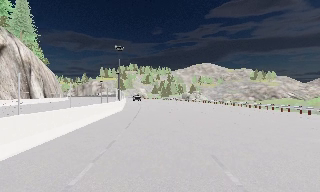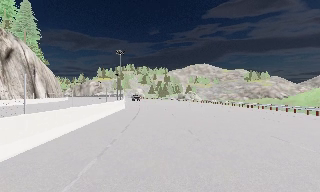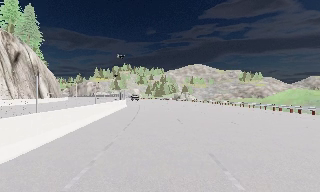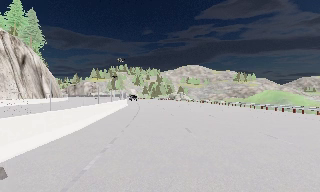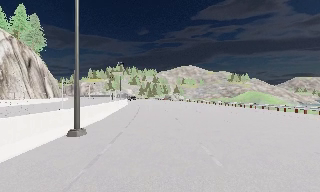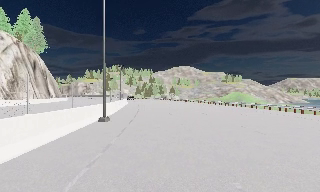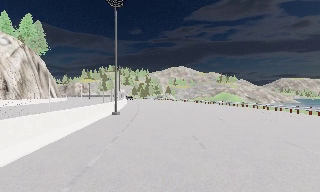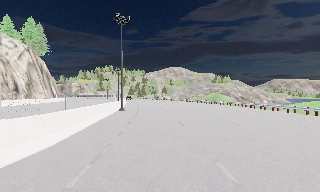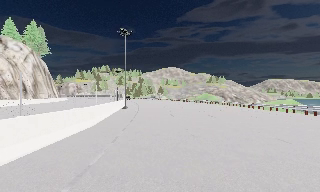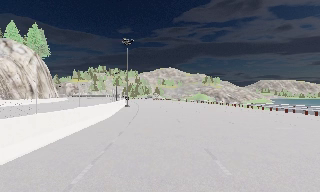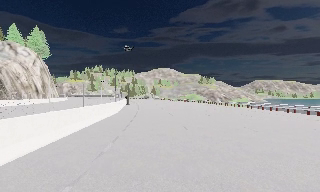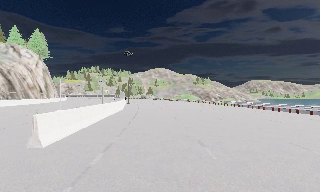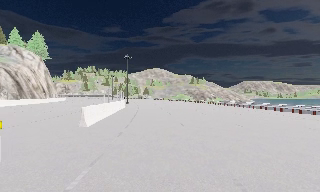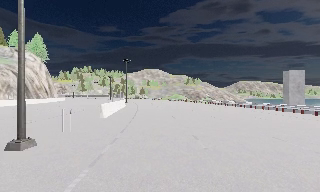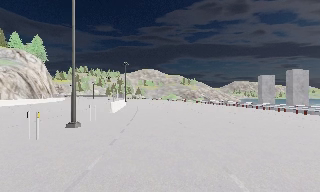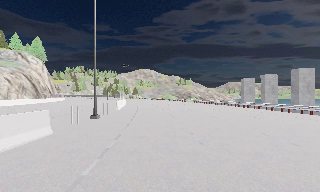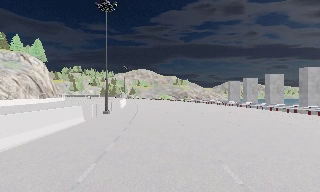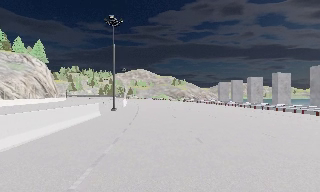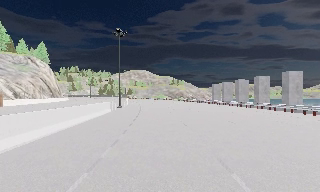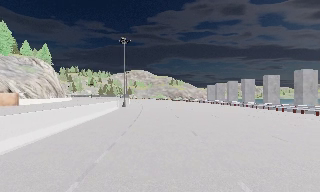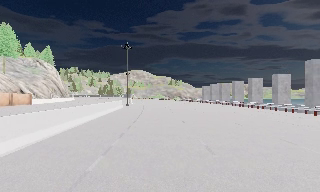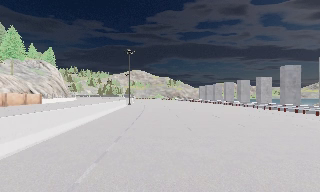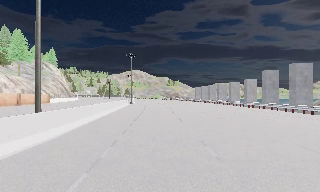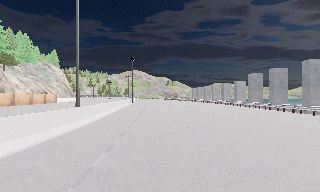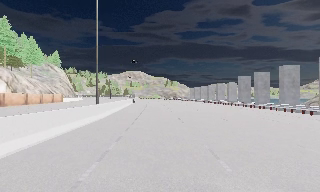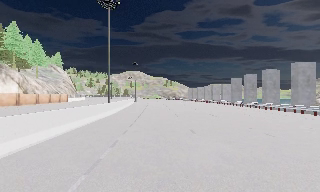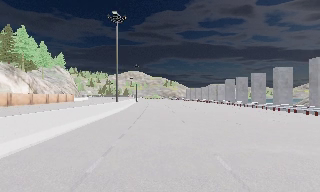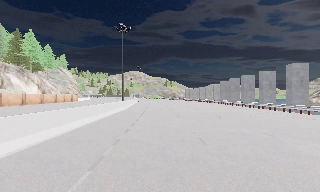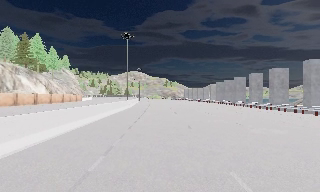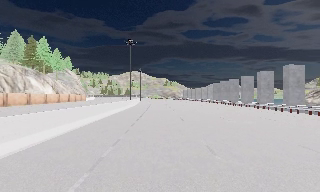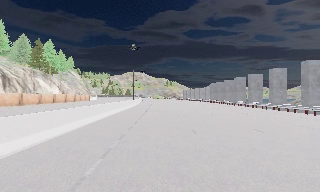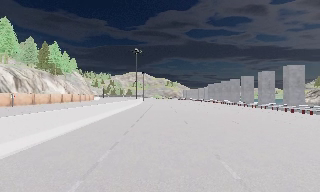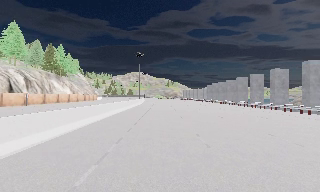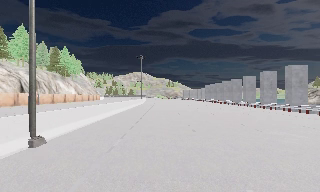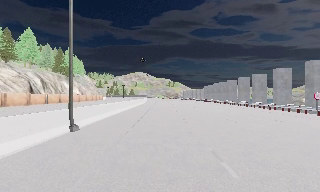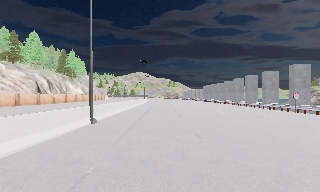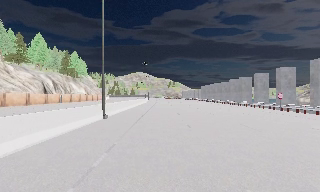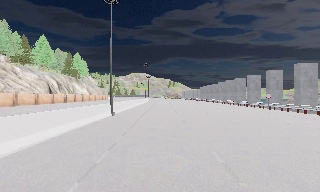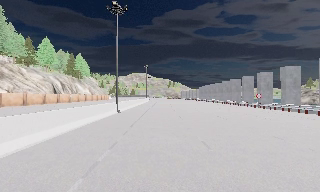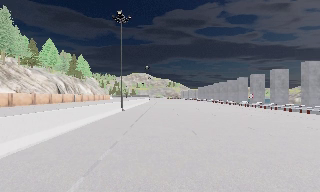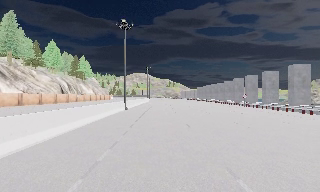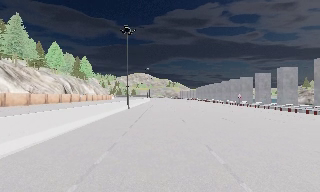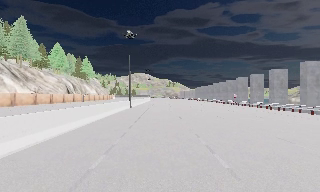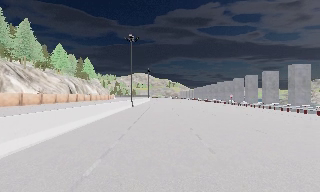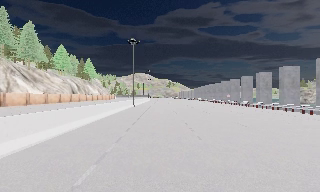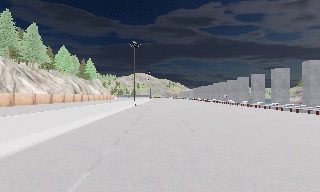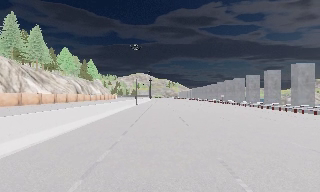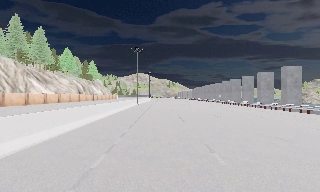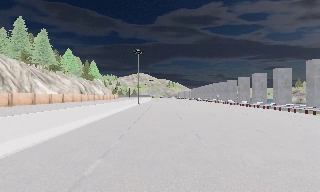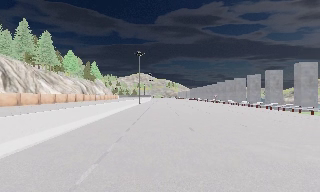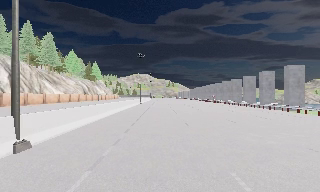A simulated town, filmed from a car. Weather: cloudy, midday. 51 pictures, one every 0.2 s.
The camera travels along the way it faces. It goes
backward.
0.0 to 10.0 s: The camera swings to its right by about 25 degrees, and the scene slides to the left. It travels backward, about 150 m, so what stands in front gets smaller. It loses speed.
The film runs backward here.
